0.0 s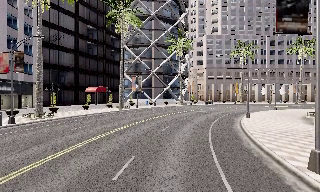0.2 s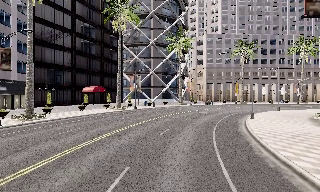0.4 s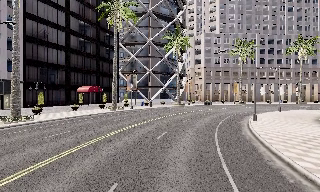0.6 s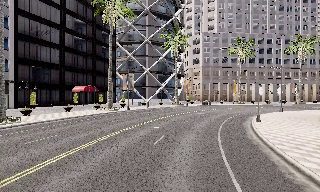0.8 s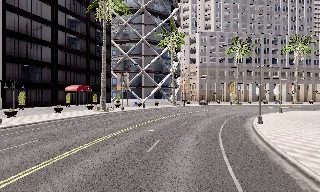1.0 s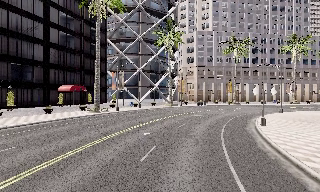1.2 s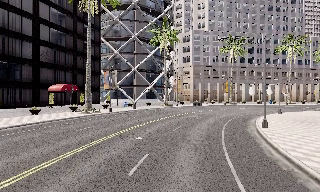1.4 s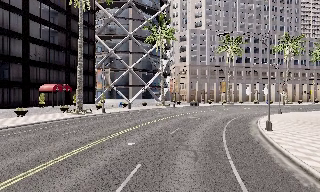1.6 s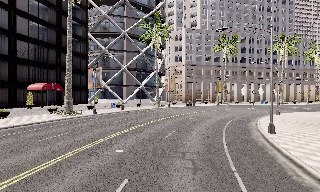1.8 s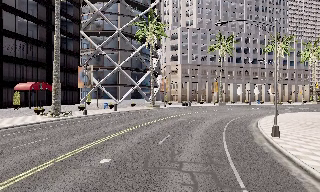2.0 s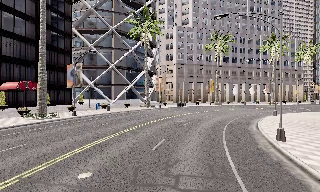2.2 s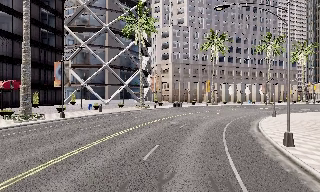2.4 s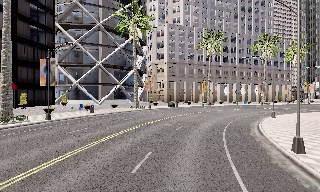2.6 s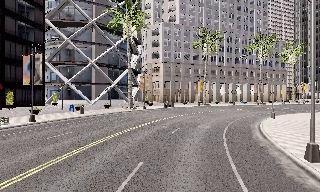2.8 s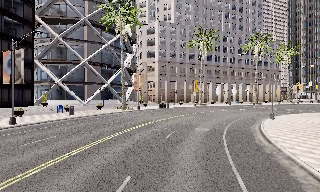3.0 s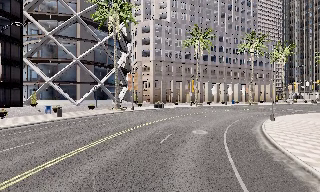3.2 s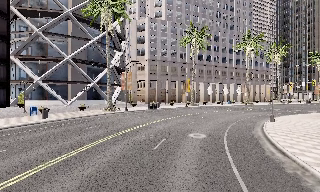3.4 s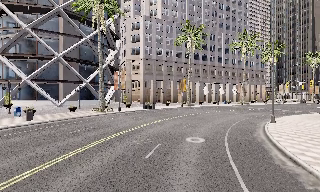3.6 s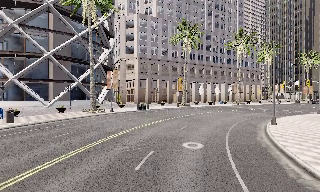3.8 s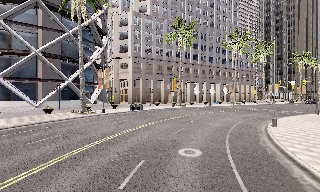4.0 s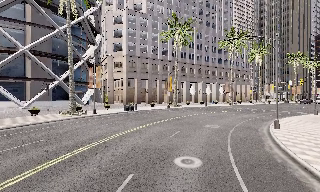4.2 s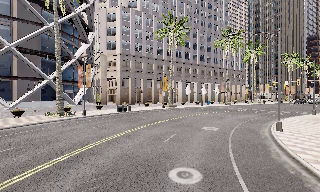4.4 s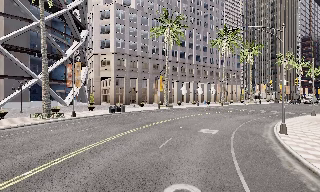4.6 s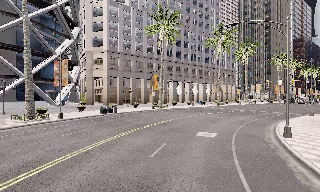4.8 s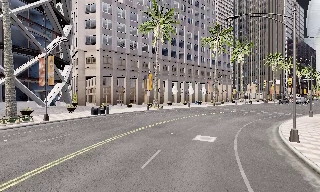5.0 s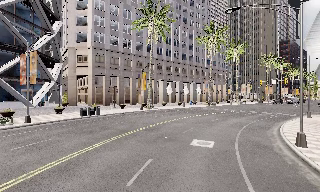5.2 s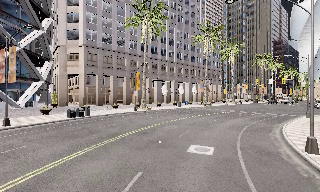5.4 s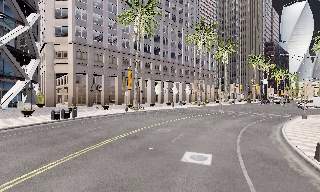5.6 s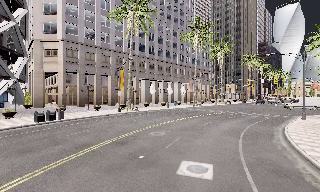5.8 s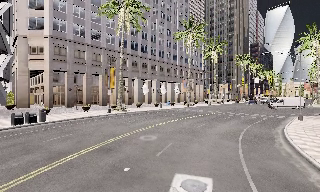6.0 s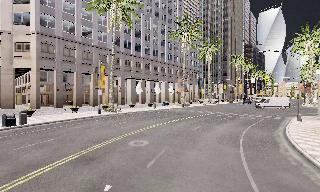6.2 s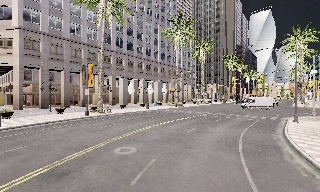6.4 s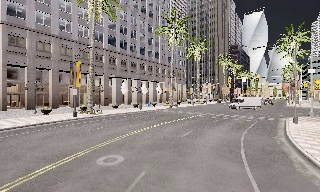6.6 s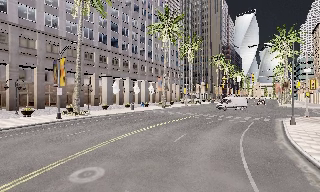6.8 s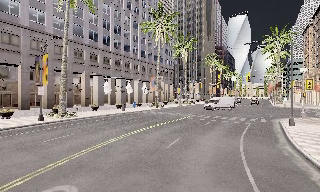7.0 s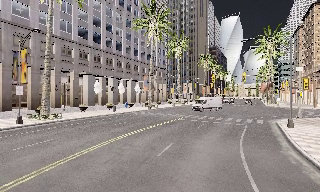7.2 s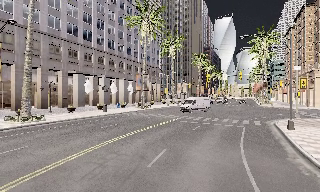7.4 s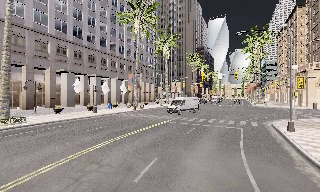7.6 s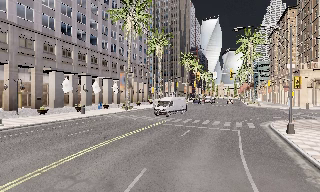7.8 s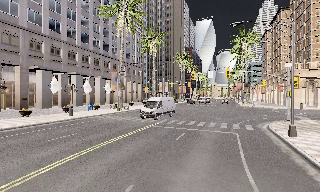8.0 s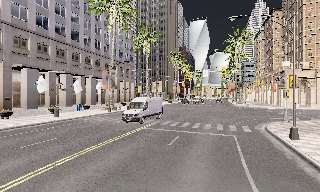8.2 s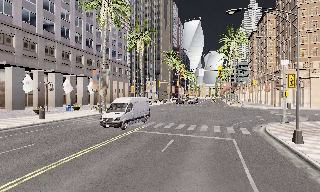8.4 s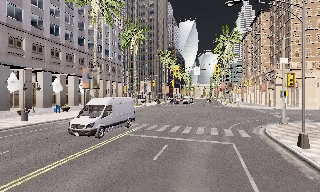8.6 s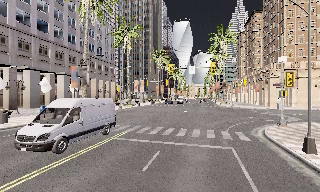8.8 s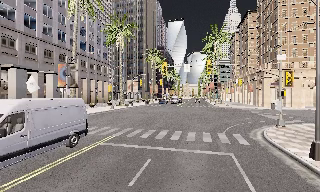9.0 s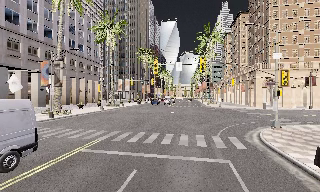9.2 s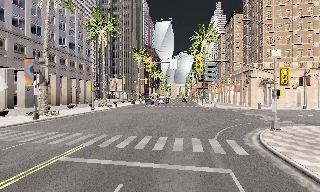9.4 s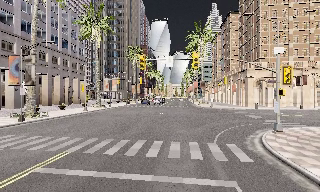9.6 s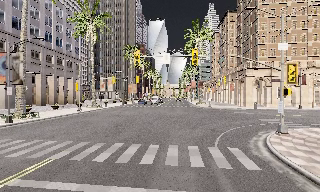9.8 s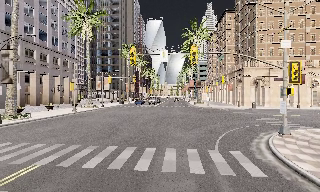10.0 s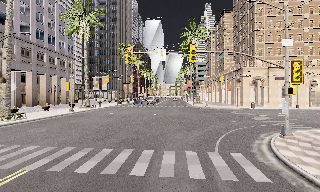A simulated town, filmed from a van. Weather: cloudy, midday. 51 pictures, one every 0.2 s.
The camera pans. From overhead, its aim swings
clockwise.
The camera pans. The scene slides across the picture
to the left.
0.0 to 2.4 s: The scene slides to the left, as the camera pans about 15 degrees to its right. It travels forward, about 14 m, so what stands in front looms larger.
2.4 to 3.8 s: The scene slides to the left, as the camera pans about 10 degrees to its right. It travels forward, about 8 m, so what stands in front looms larger.
3.8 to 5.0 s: The camera travels forward, about 7 m, so what stands in front looms larger.
5.0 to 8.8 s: The camera swings to its right by about 40 degrees, and the scene slides to the left. It travels forward, about 20 m.
8.8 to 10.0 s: The camera travels forward, about 4.5 m, so what stands in front looms larger. It loses speed.
The film runs forward here.
